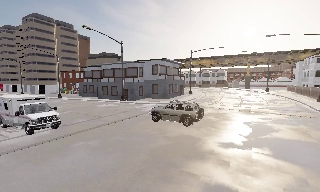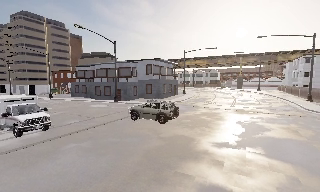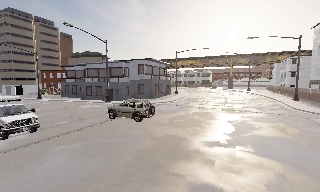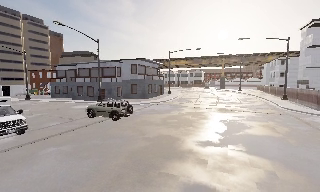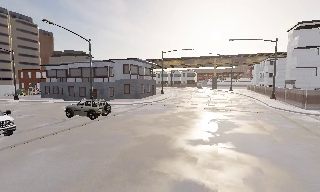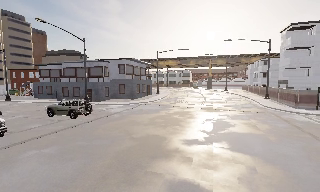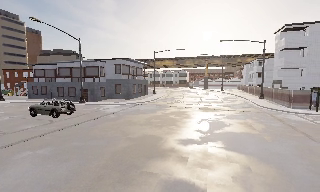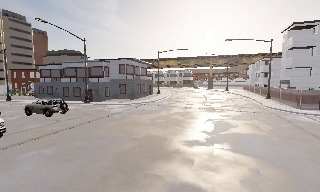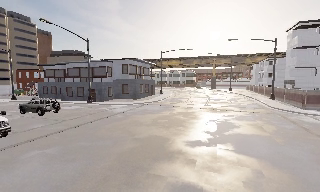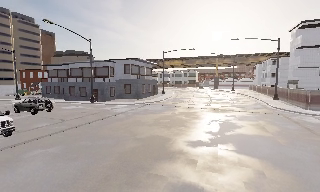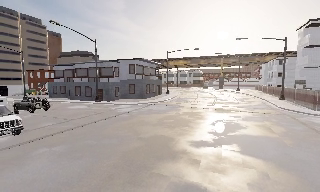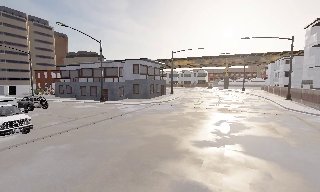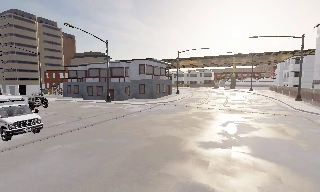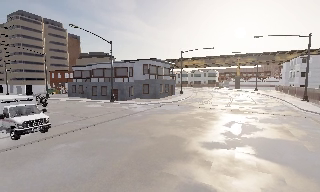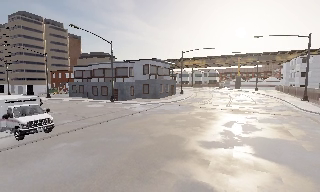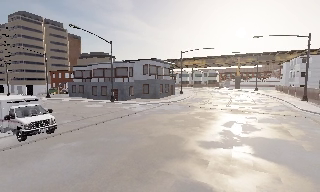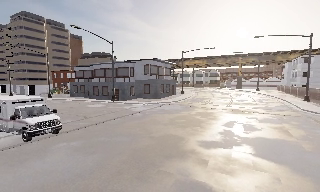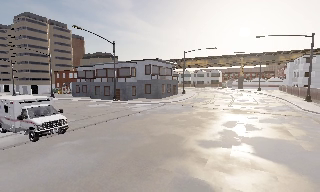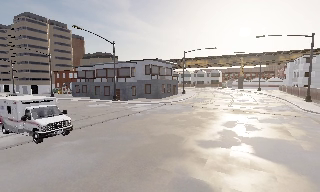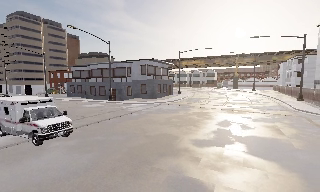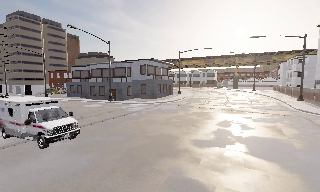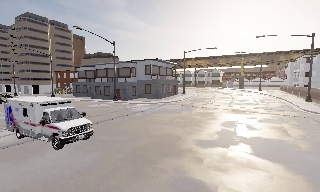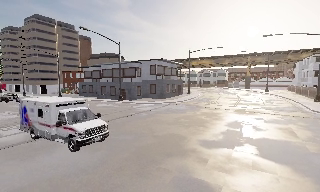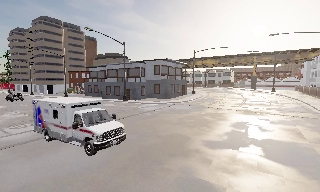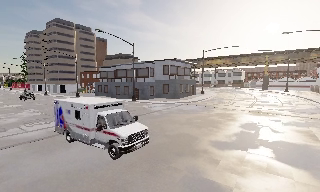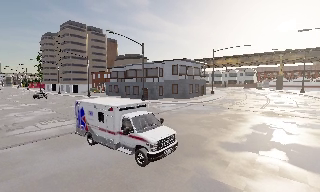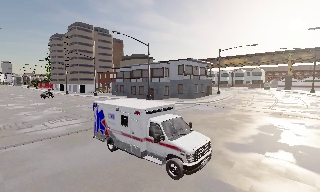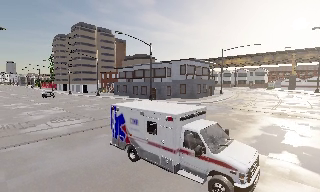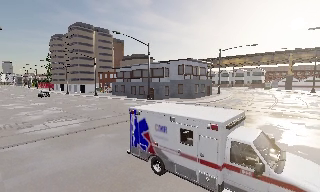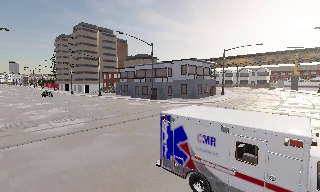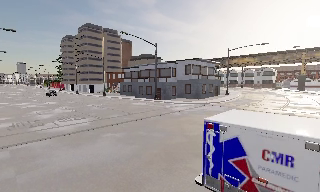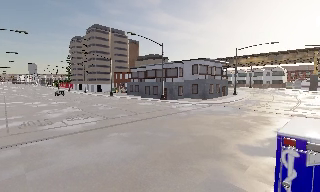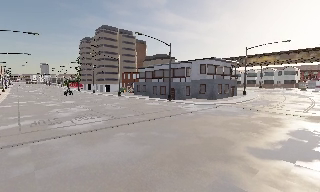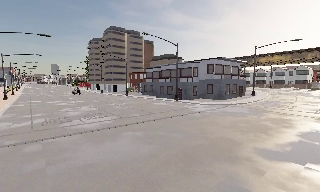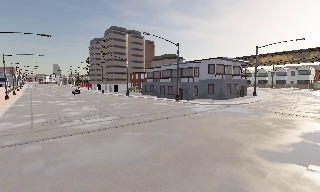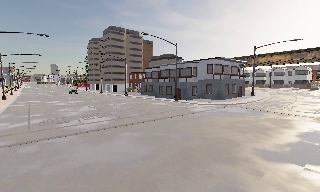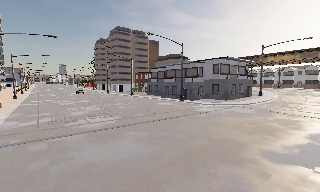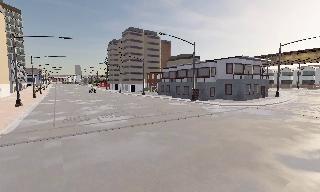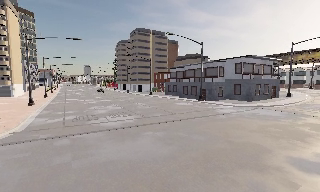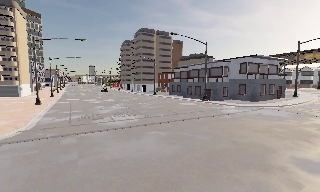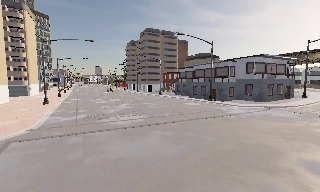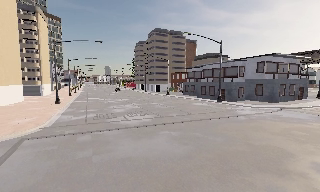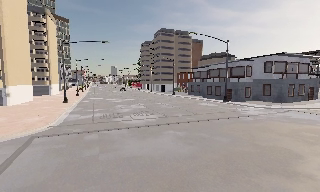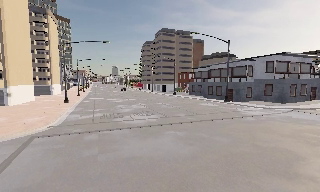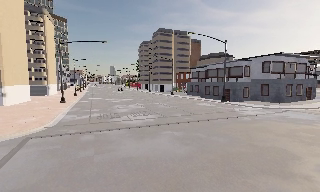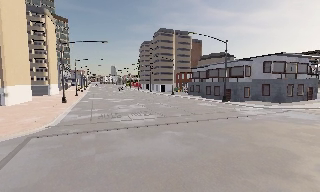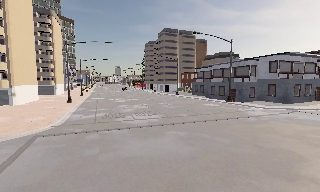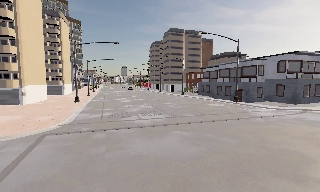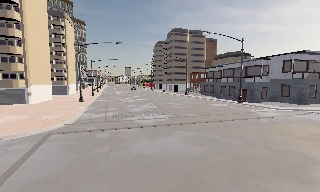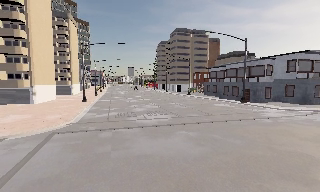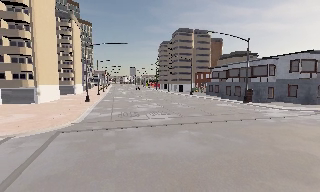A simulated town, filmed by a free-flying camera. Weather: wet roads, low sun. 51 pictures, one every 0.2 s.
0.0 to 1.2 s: The scene slides to the left, as the camera pans about 10 degrees to its right.
1.2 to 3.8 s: The camera travels to its right, about 0.5 m.
3.8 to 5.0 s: The scene slides to the right, as the camera pans about 10 degrees to its left.
5.0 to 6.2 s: The camera shifts only a little, or ends up much as it began.
6.2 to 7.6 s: The scene slides to the right, as the camera pans about 15 degrees to its left.
7.6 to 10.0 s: The camera swings to its left by about 15 degrees, and the scene slides to the right.
The film runs forward here.
